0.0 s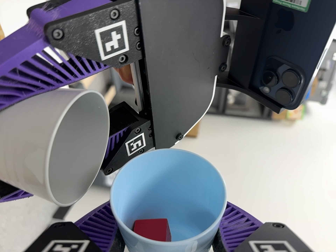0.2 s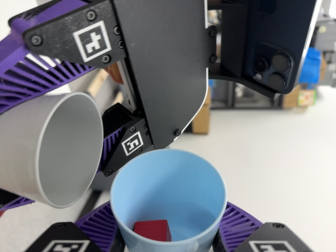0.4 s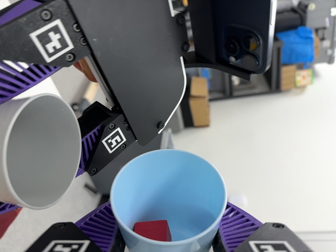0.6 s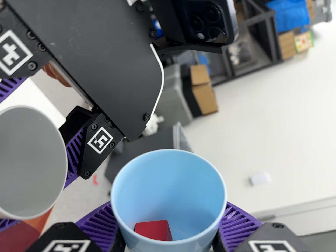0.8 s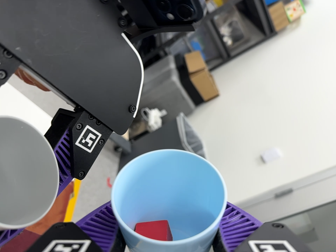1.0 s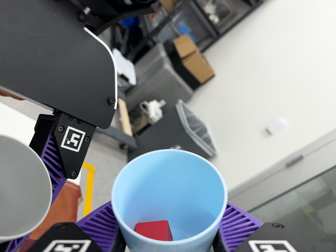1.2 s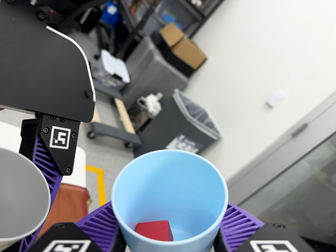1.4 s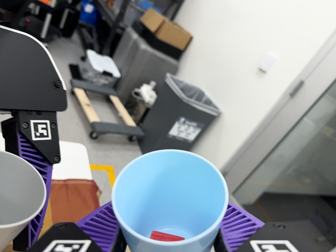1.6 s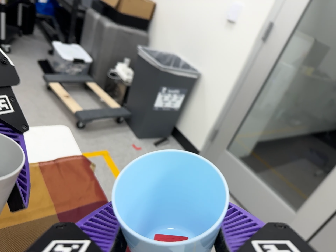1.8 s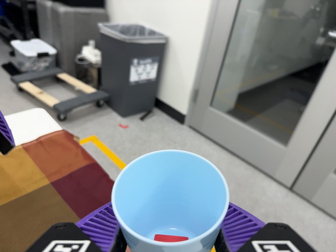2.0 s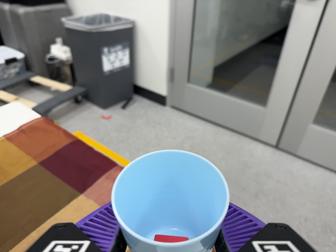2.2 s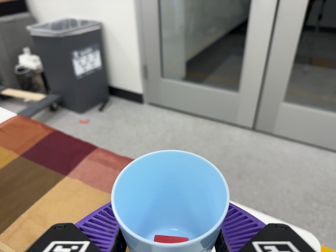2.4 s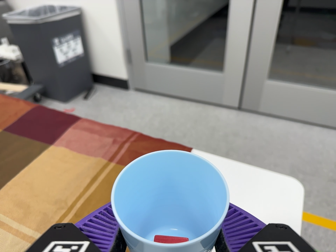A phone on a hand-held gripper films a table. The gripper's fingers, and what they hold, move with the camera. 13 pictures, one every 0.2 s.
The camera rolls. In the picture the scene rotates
counterclockwise.
The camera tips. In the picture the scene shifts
upward.
0.0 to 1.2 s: The camera travels to its right, about 12 cm. It rolls about its line of sight by about 55 degrees, and the scene rotates counterclockwise.
1.2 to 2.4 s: The scene slides to the left, as the camera pans about 15 degrees to its right. It travels toward the bottom of its view and to its right, about 32 cm, so close, fixed things drift upward. Its aim tips toward the bottom of its view by about 20 degrees, and the scene shifts upward. It rolls about its line of sight by about 60 degrees, and the scene rotates counterclockwise.
The film runs backward here.
